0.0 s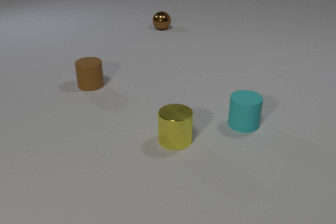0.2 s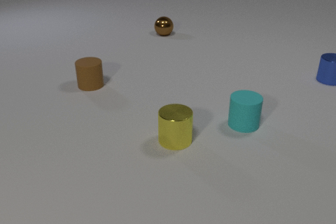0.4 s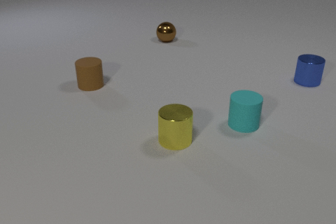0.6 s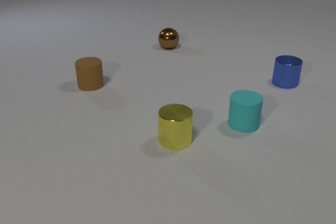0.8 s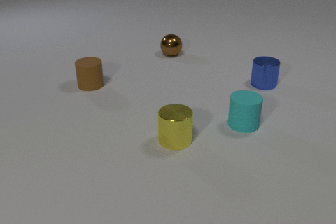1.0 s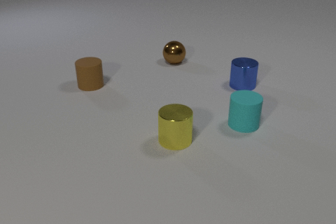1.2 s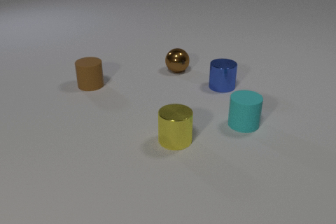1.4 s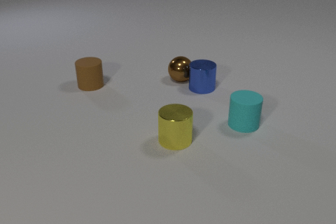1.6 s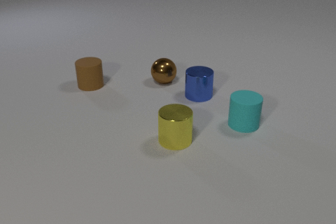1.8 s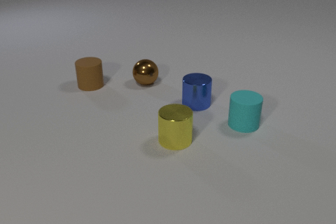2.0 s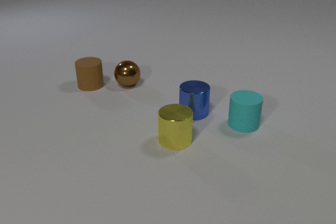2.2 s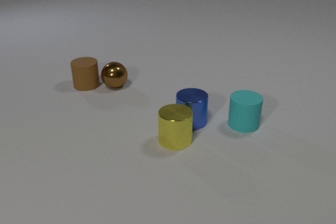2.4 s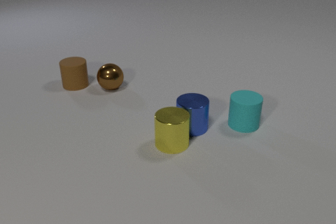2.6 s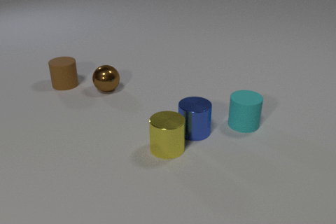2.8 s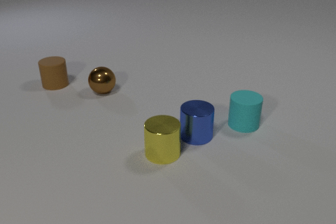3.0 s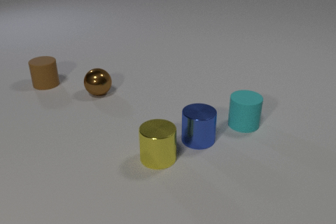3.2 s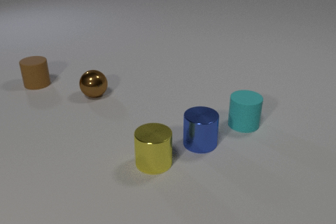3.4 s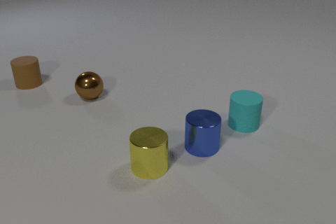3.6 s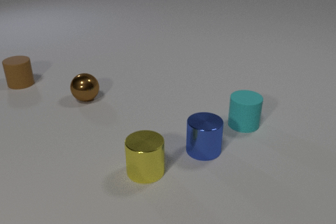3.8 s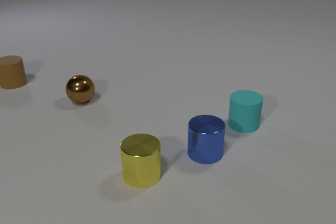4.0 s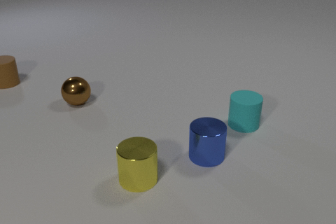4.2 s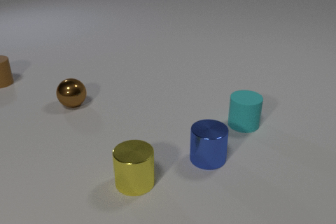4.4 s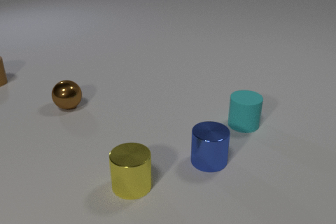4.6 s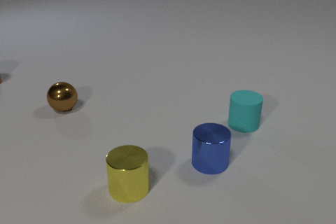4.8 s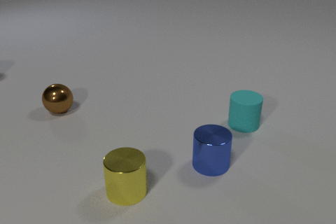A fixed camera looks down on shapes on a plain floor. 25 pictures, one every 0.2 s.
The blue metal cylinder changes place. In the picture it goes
toward the camera.
The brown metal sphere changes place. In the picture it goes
toward the camera.
0.0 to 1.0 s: The blue metal cylinder comes in at the right edge, slides to the left and toward the camera. The brown metal sphere rolls toward the camera.
1.0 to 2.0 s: The blue metal cylinder slides toward the camera and to the left. The brown metal sphere rolls toward the camera and to the left. The blue metal cylinder and the brown metal sphere collide.
2.0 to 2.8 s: The blue metal cylinder slides toward the camera. The brown metal sphere rolls to the left and toward the camera. The yellow metal cylinder slides toward the camera and to the left. The brown rubber cylinder slides to the left. The brown metal sphere and the brown rubber cylinder collide. The blue metal cylinder and the yellow metal cylinder collide.
2.8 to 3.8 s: The blue metal cylinder slides toward the camera. The brown metal sphere rolls to the left and toward the camera. The yellow metal cylinder slides toward the camera and to the left. The brown rubber cylinder slides to the left and away from the camera.
3.8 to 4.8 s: The blue metal cylinder slides toward the camera. The brown metal sphere rolls to the left and toward the camera. The yellow metal cylinder slides toward the camera and to the left. The brown rubber cylinder slides to the left and away from the camera, leaves at the left edge.
What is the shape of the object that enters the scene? cylinder.
How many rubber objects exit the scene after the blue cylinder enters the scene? 1.
How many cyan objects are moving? 0.
